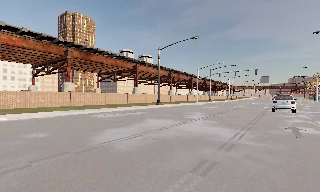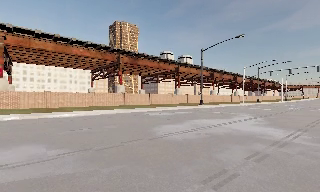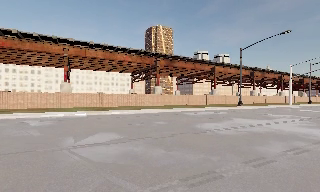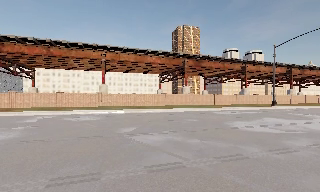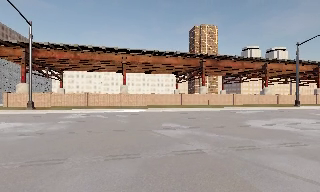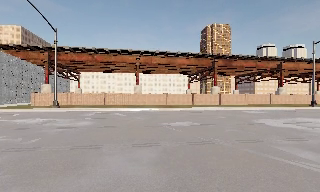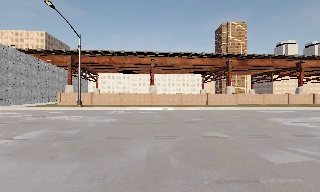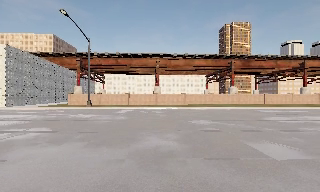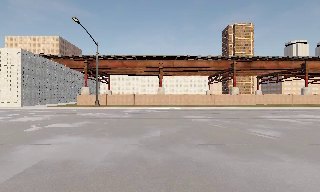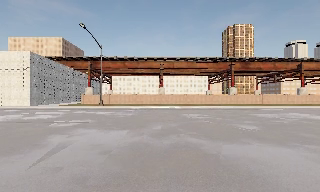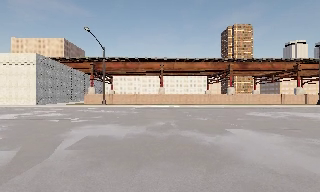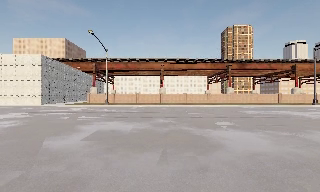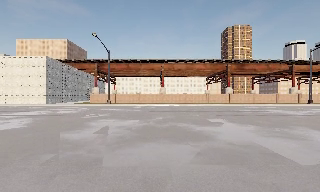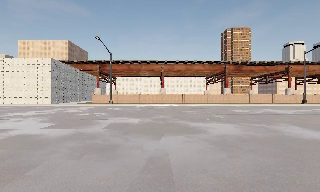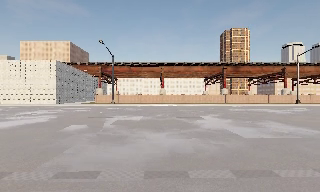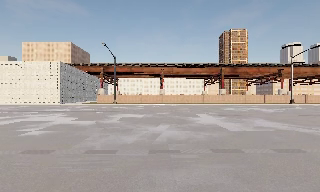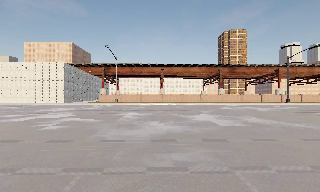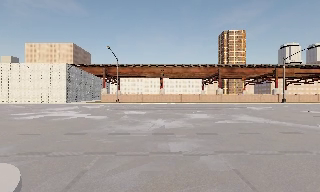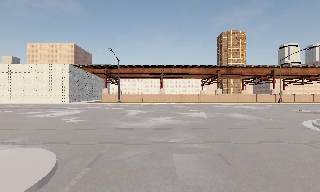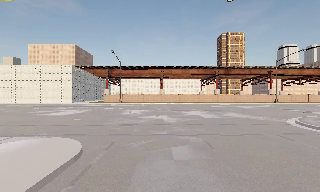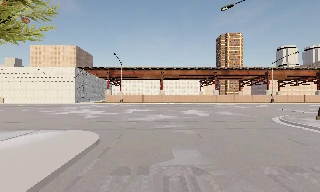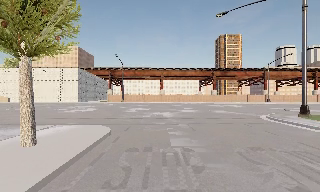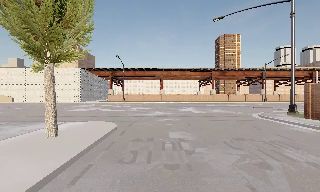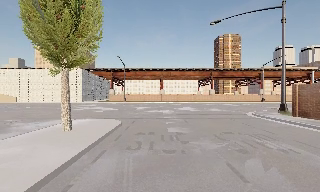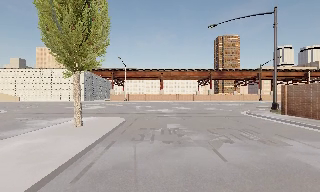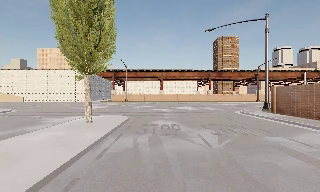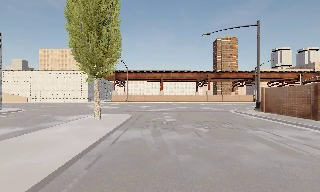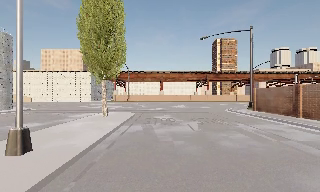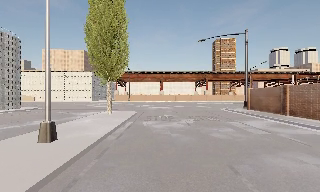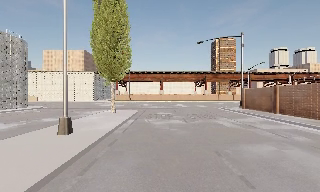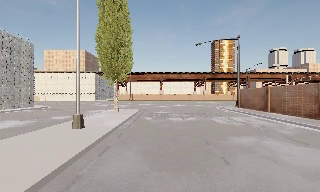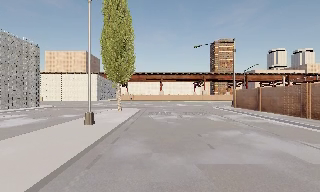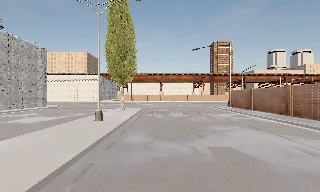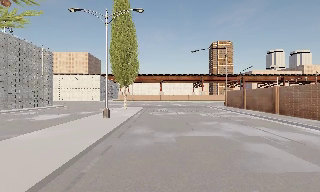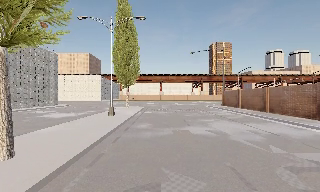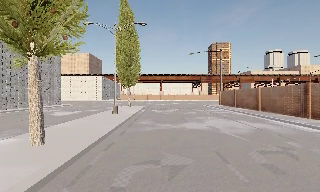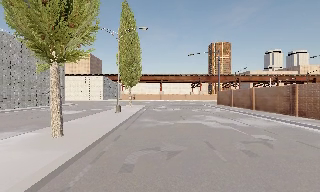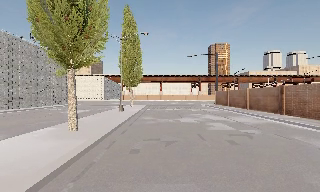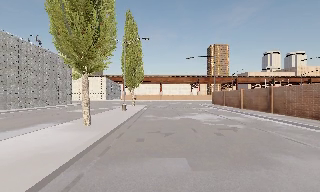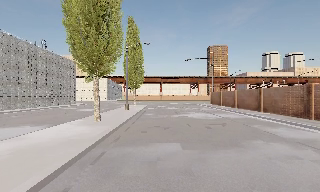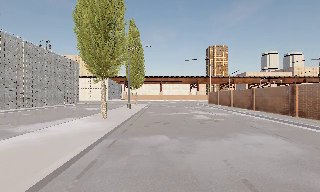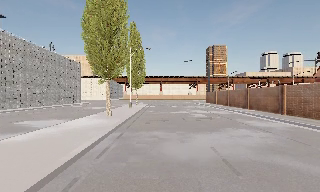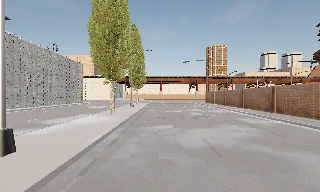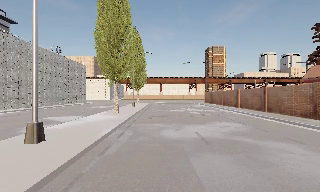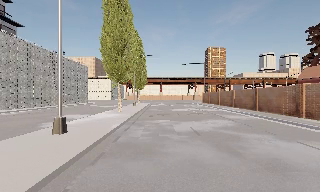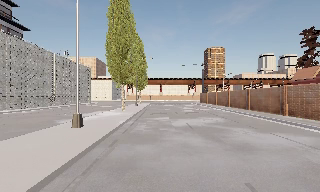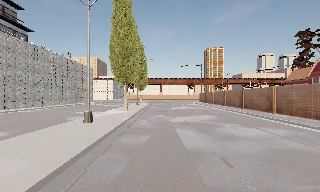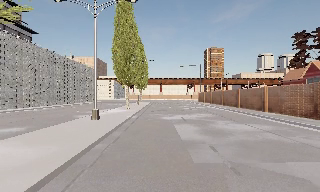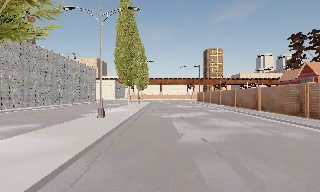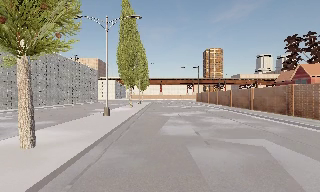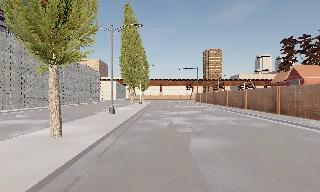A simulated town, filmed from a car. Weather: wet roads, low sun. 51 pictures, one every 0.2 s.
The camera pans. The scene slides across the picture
to the right.
The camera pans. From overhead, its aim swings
counterclockwise.
0.0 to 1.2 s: The camera swings to its left by about 50 degrees, and the scene slides to the right. It travels backward, about 7 m.
1.2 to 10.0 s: The camera travels backward, about 55 m, so what stands in front gets smaller.
The film runs backward here.
